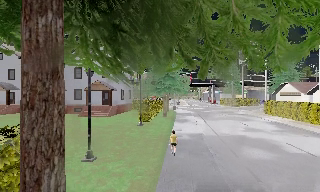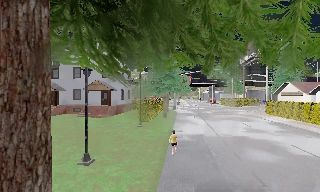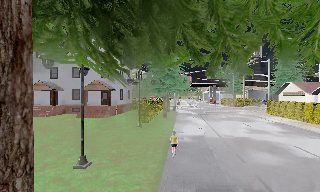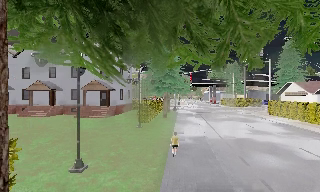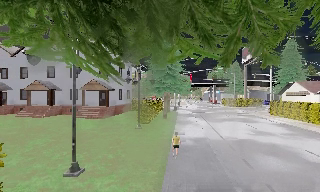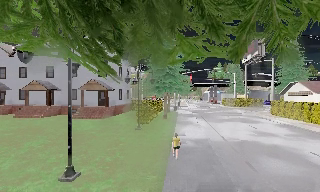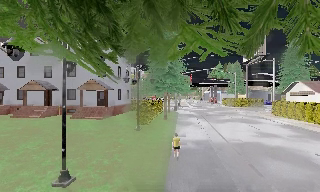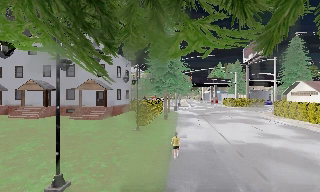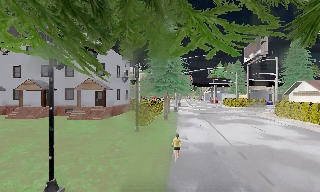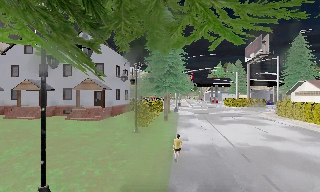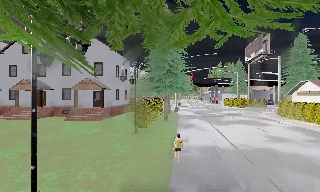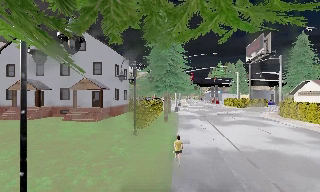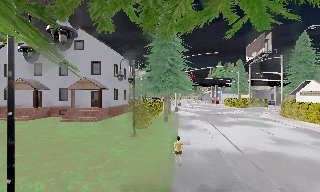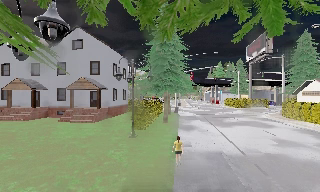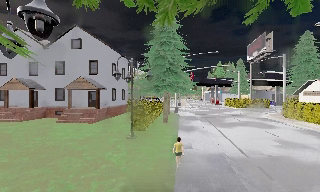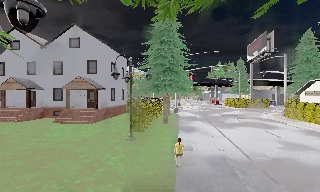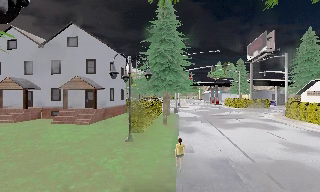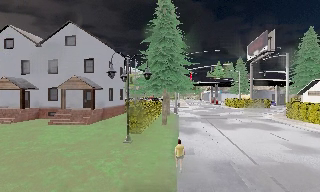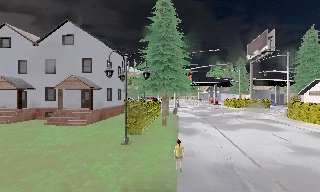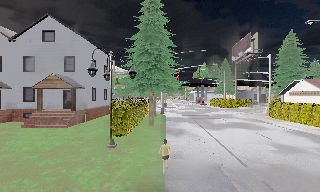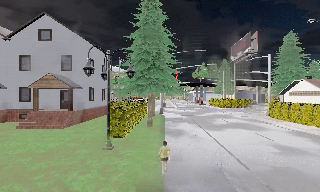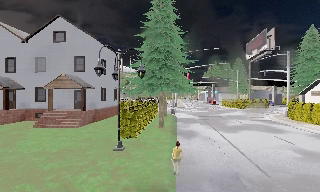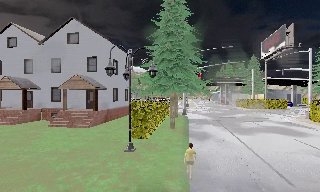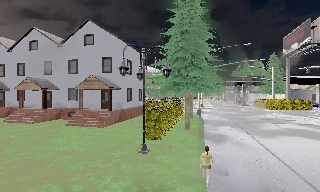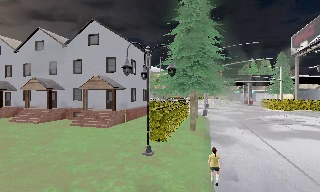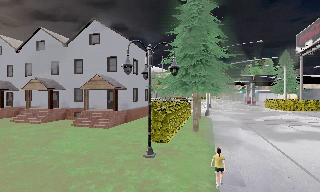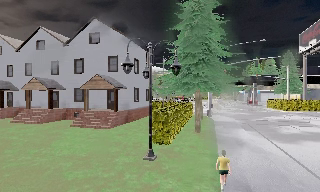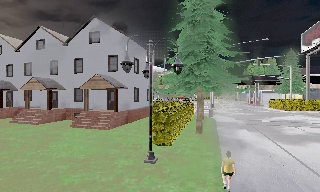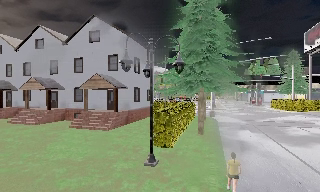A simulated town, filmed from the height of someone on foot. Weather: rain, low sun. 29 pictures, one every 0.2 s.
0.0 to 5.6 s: The scene slides to the right, as the camera pans about 10 degrees to its left. It travels forward, about 7 m, so what stands in front looms larger.
The film runs forward here.
